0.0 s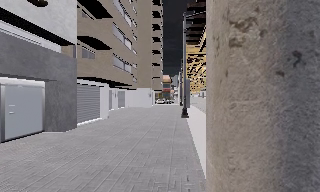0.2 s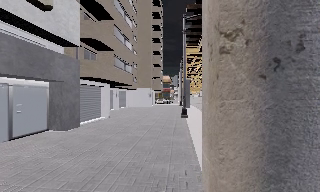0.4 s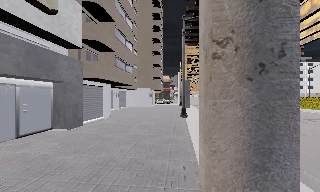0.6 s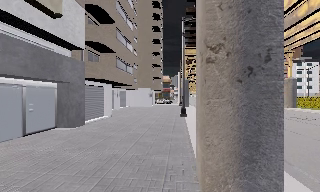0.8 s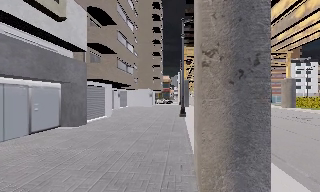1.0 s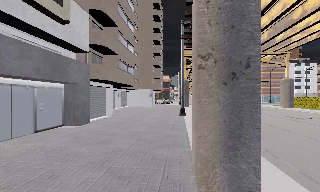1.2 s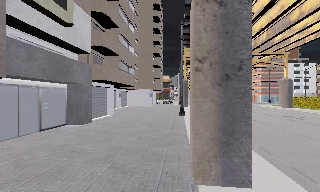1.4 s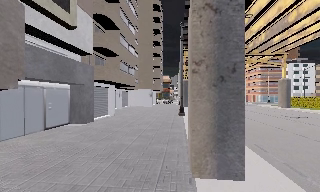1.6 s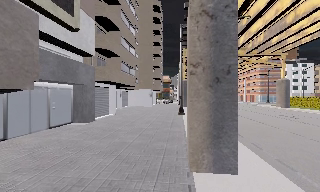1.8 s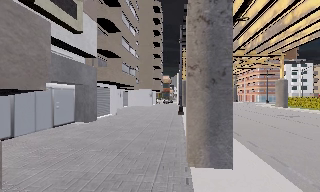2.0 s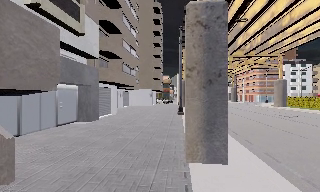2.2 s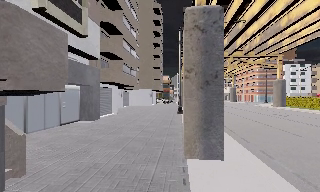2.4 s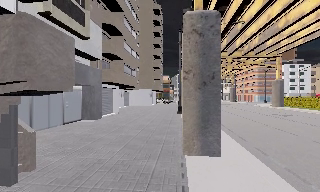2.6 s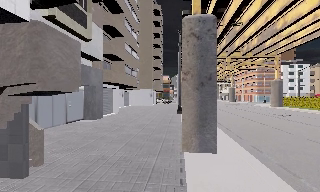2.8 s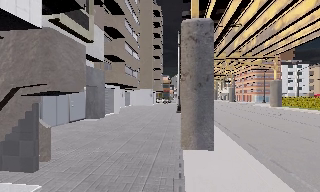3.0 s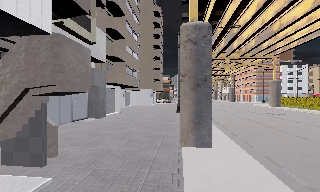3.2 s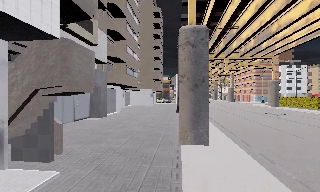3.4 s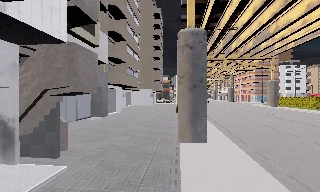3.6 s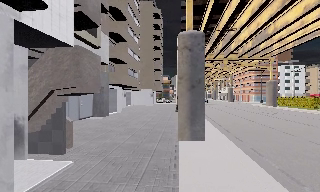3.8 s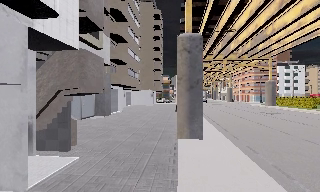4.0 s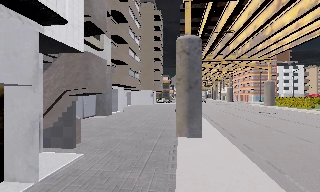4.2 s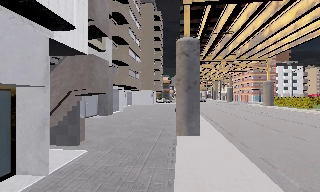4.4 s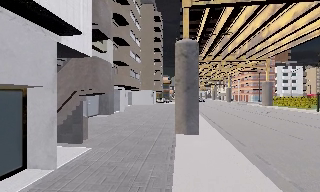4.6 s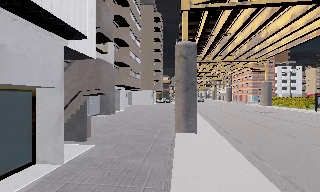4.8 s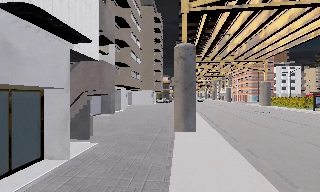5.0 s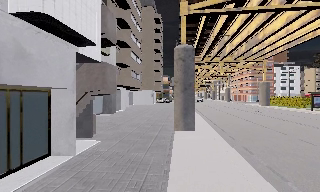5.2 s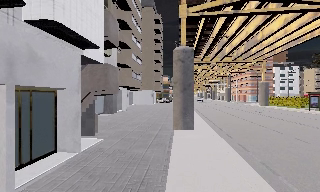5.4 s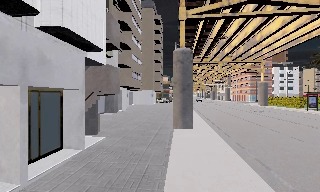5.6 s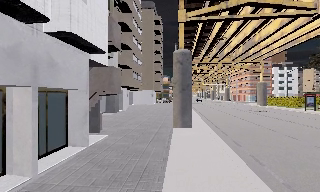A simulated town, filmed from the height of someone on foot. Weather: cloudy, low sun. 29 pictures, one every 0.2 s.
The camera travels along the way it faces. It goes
backward.
0.0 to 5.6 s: The camera travels backward, about 9 m, so what stands in front gets smaller.
The film runs backward here.
